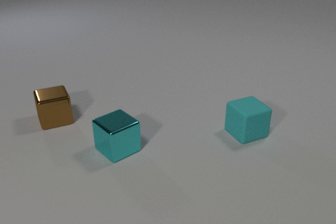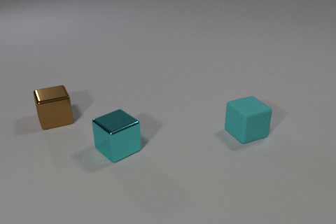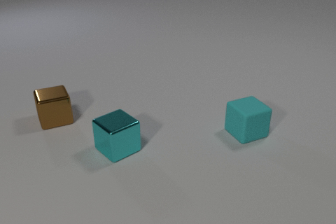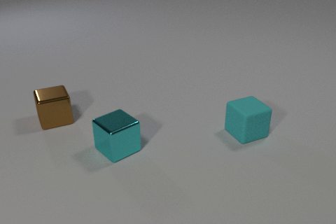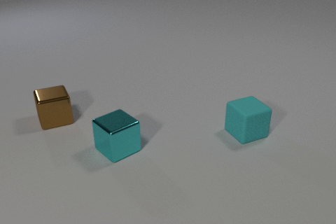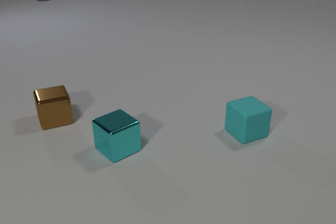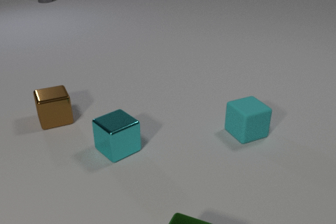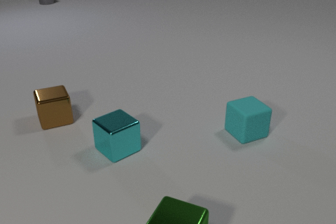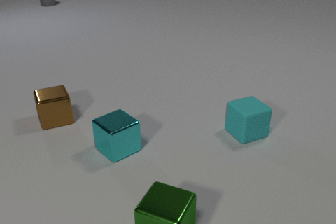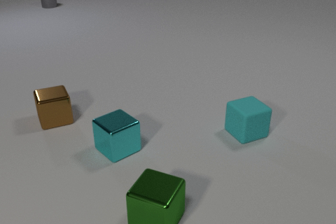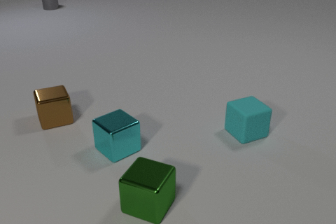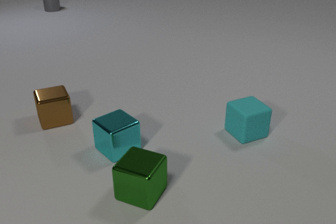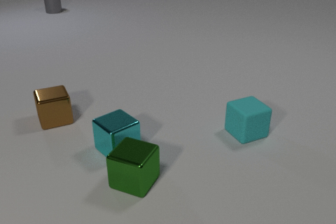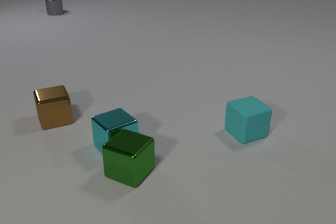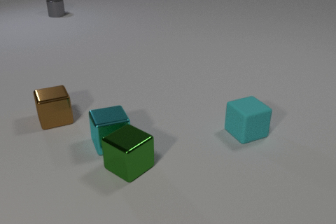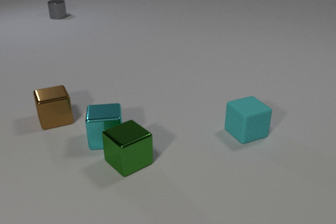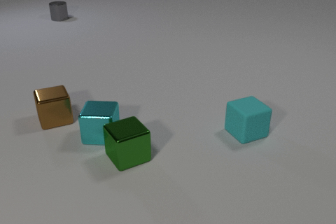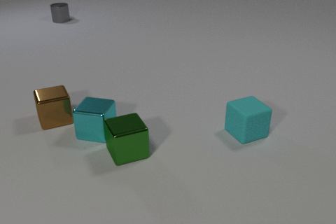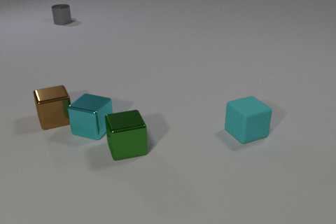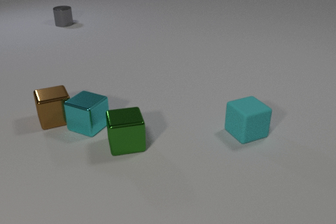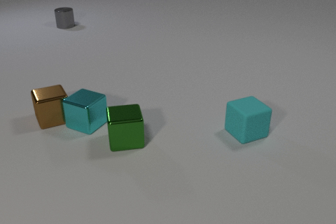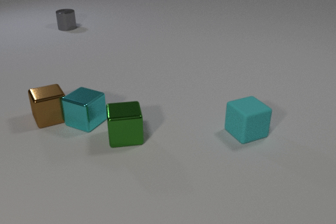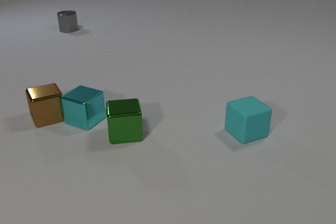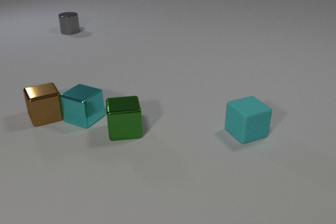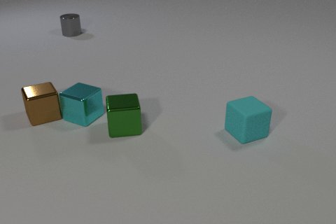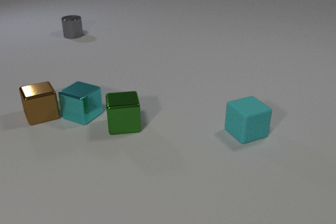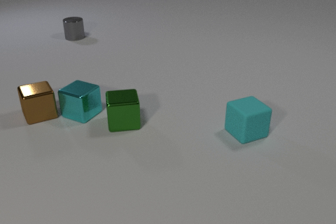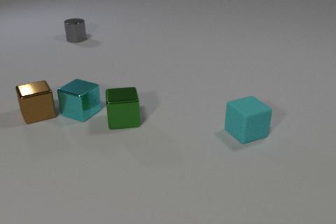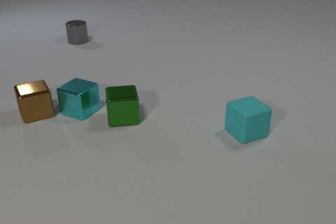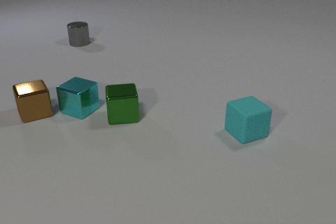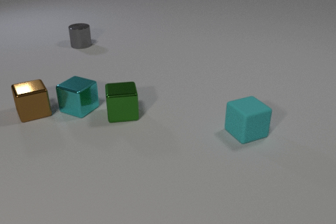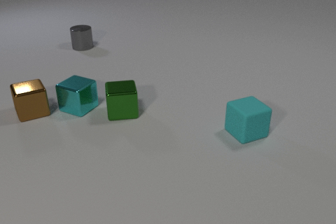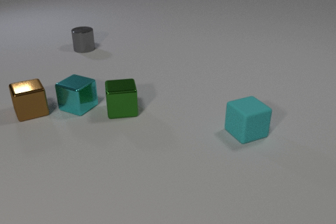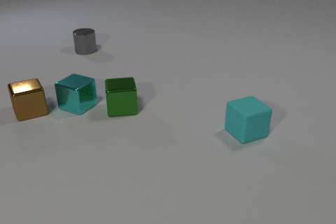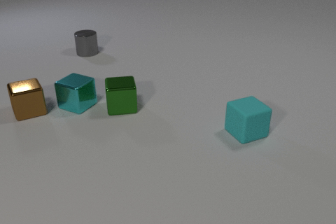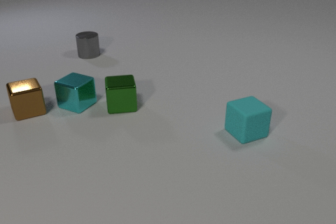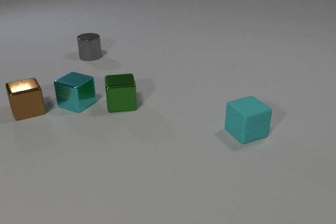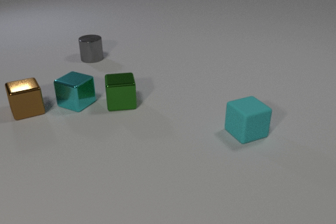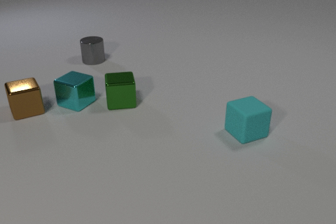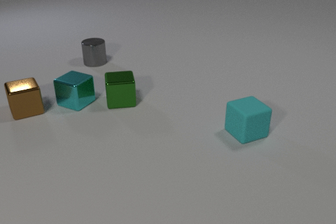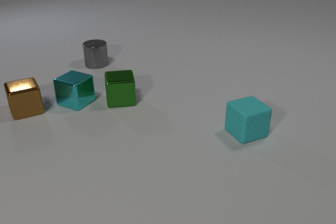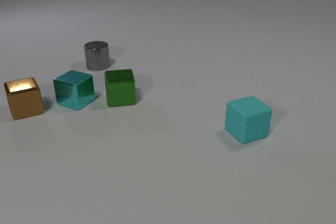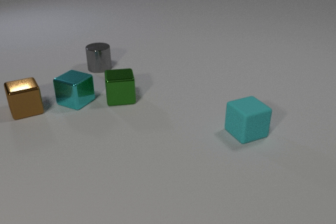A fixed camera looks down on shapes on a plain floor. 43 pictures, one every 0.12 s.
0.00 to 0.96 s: The green metal cube comes in at the bottom edge, slides away from the camera and to the left. The gray metal cylinder comes in at the top edge, slides toward the camera.
0.96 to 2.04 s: The green metal cube slides away from the camera, spins clockwise seen from above by about 45 degrees, its near face sliding to the left. The cyan metal cube slides away from the camera and to the left, spins clockwise seen from above by about 45 degrees, its near face sliding to the left. The gray metal cylinder slides toward the camera. The green metal cube and the cyan metal cube collide.
2.04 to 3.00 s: The green metal cube slides away from the camera. The cyan metal cube slides away from the camera. The brown metal cube slides away from the camera and to the left. The gray metal cylinder slides toward the camera. The cyan metal cube and the brown metal cube collide.
3.00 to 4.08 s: The green metal cube slides away from the camera. The cyan metal cube slides away from the camera. The brown metal cube slides away from the camera and to the left. The gray metal cylinder slides toward the camera.
4.08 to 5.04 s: The green metal cube slides away from the camera. The cyan metal cube slides away from the camera. The gray metal cylinder slides toward the camera.
How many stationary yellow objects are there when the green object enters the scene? 0.
What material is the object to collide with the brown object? metal.
What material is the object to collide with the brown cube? metal.
